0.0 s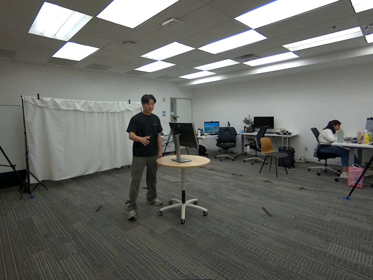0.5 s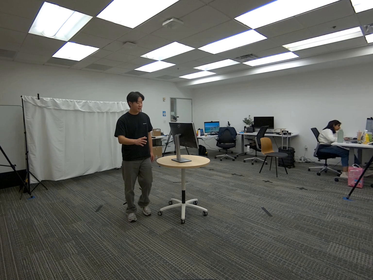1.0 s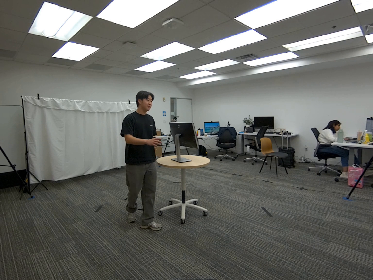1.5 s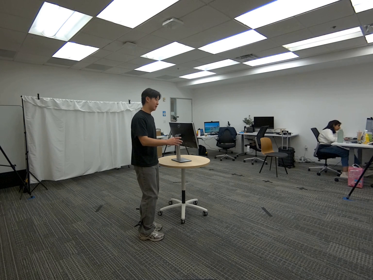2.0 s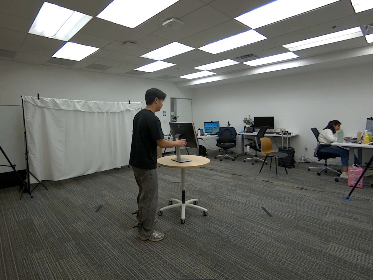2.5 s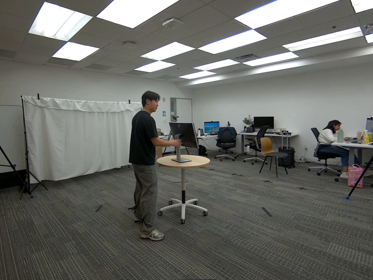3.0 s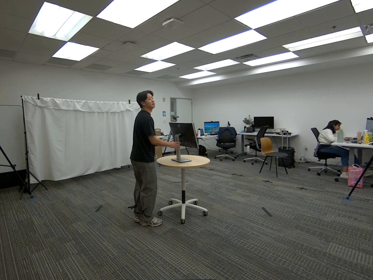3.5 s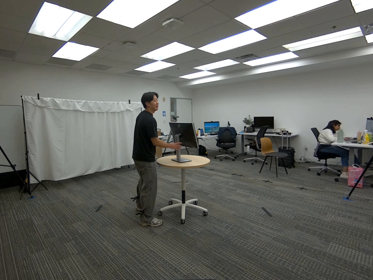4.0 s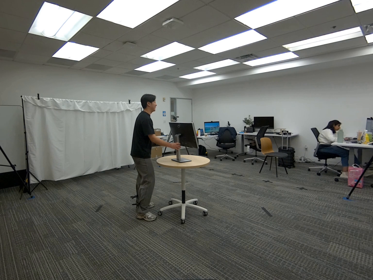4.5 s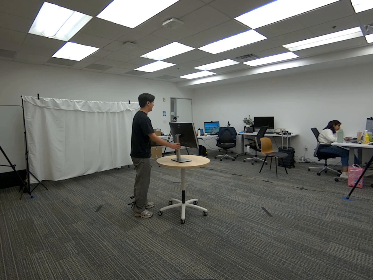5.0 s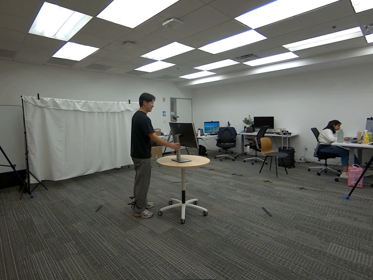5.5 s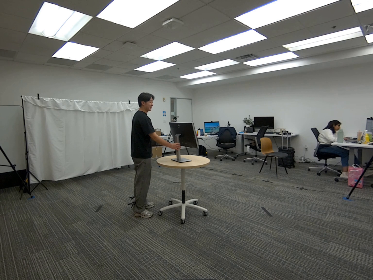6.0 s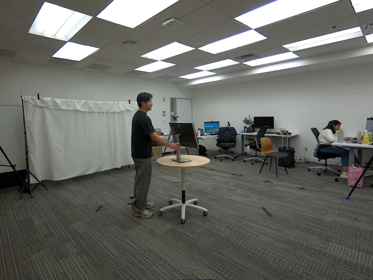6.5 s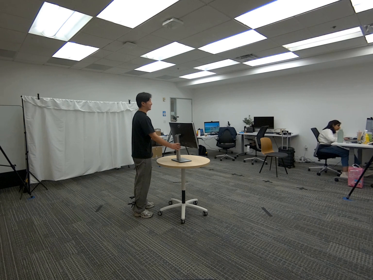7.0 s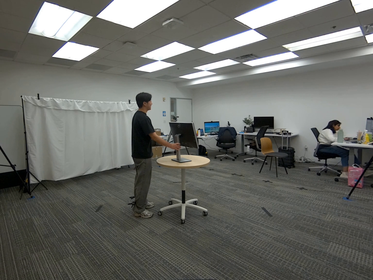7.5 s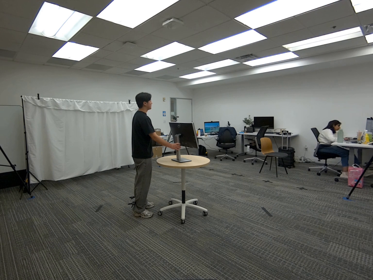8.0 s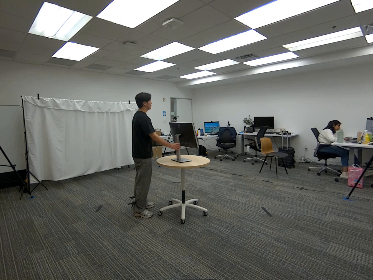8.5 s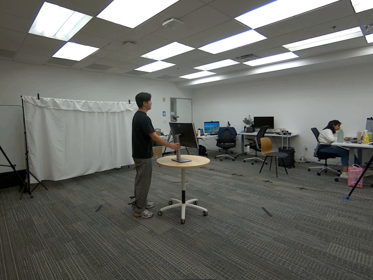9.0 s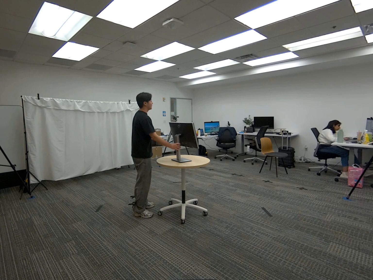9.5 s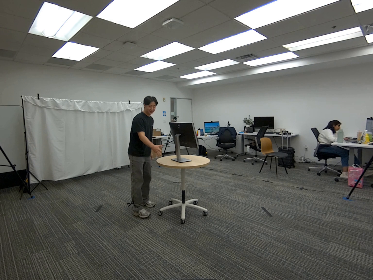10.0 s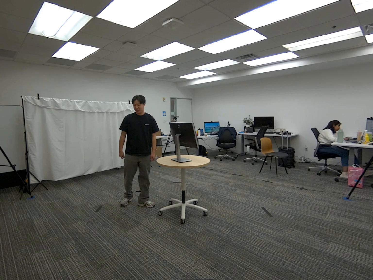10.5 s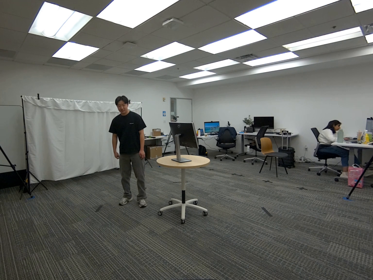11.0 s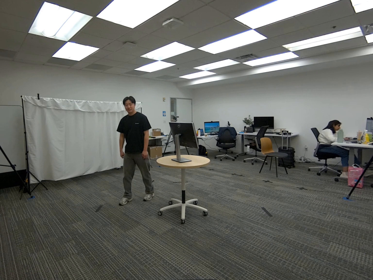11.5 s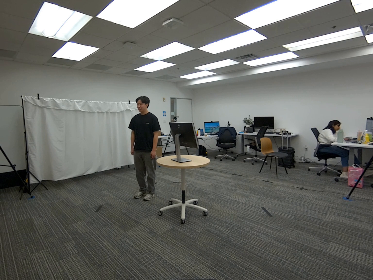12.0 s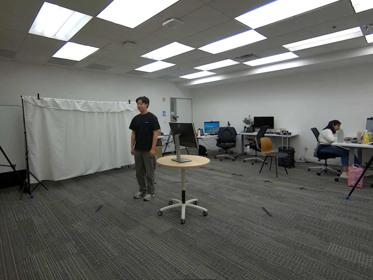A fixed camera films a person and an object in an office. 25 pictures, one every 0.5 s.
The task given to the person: Walk over to the monitor on the round table and touch the monitor. Step away when complete.
